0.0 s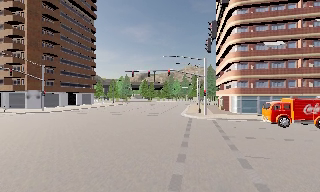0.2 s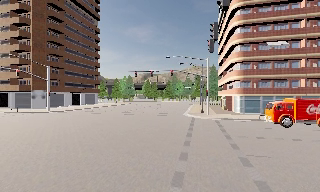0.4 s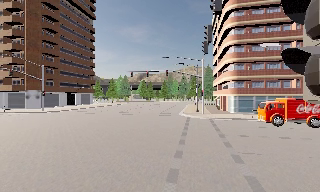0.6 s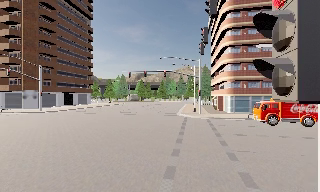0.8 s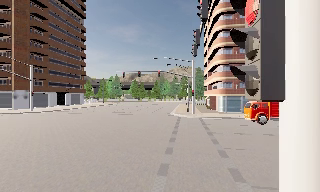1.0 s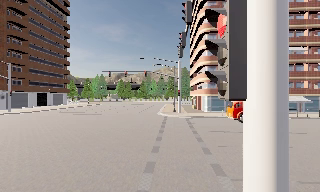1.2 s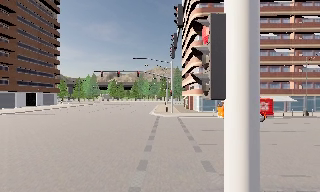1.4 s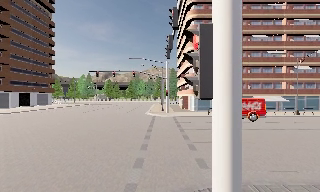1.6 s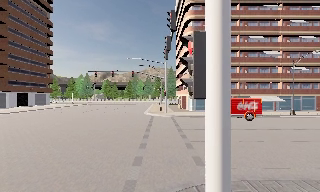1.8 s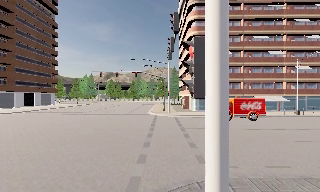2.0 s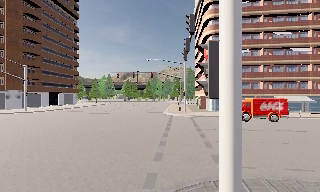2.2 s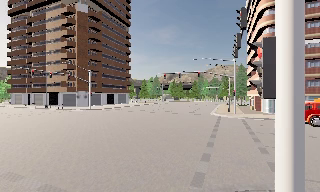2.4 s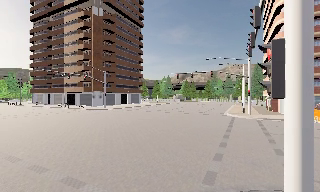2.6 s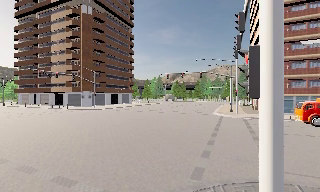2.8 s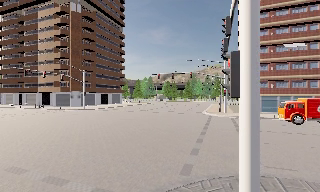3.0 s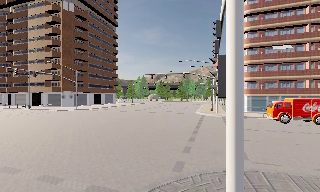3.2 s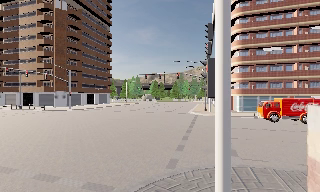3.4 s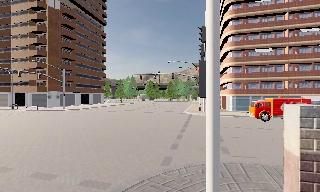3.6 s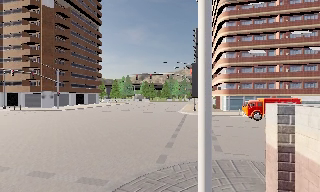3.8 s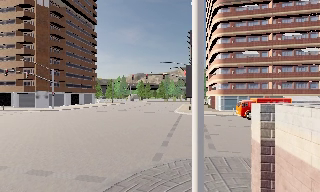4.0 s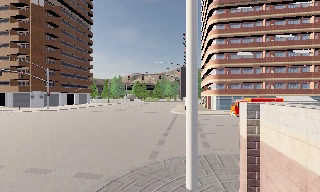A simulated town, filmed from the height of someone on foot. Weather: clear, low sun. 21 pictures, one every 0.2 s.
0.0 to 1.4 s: The scene slides to the left, as the camera pans about 10 degrees to its right. It travels backward, about 1.5 m, so what stands in front gets smaller.
1.4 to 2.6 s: The camera swings to its left by about 25 degrees, and the scene slides to the right. It travels backward, about 1 m, so what stands in front gets smaller.
2.6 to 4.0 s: The camera swings to its right by about 15 degrees, and the scene slides to the left. It travels backward, about 1.5 m, so what stands in front gets smaller.
The film runs backward here.
